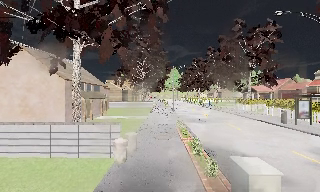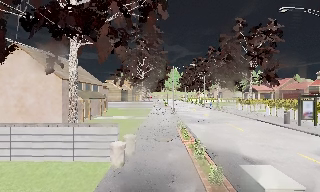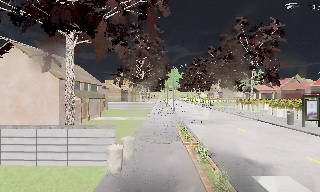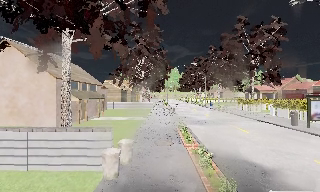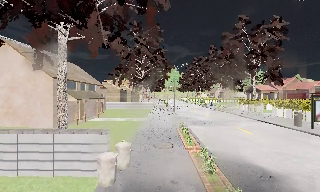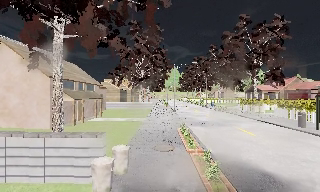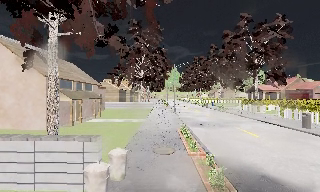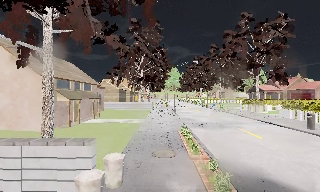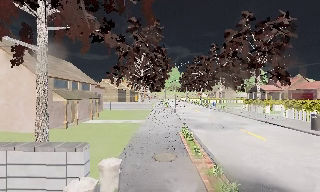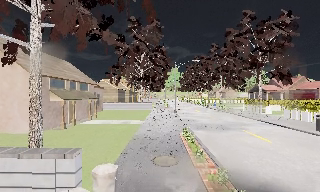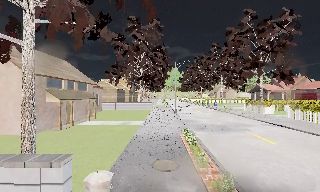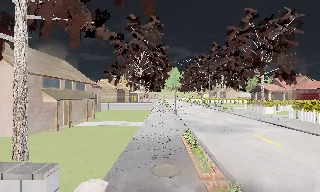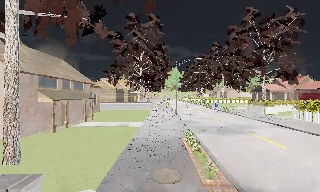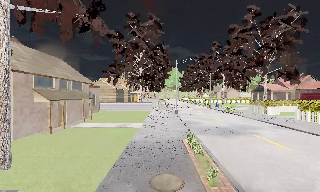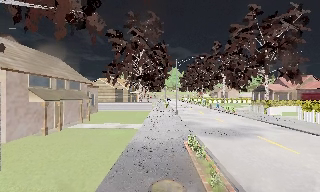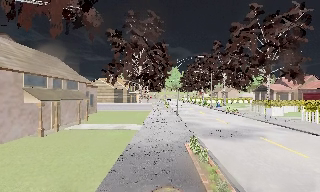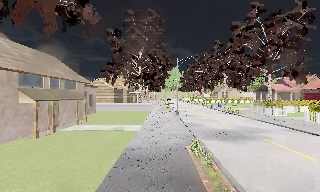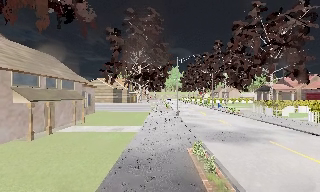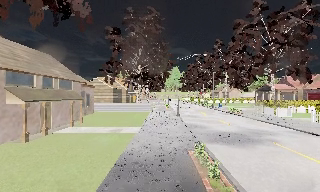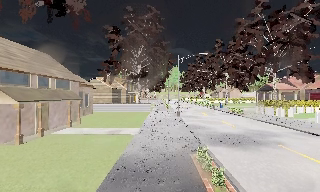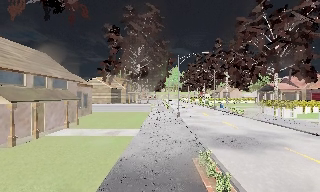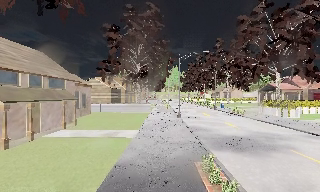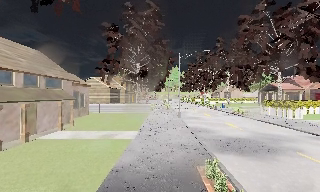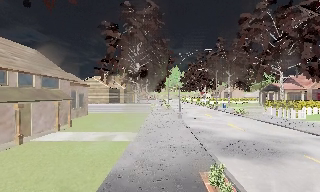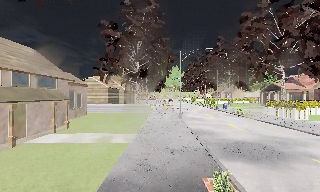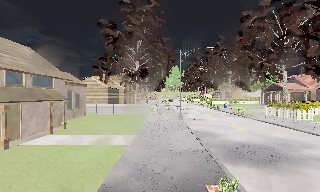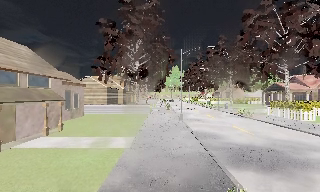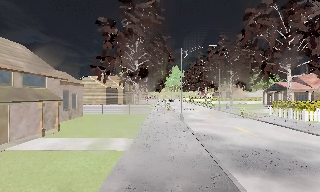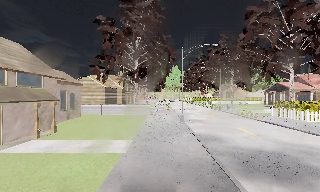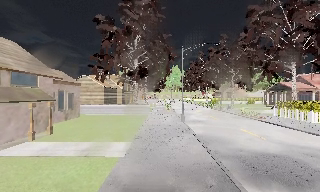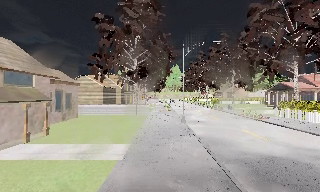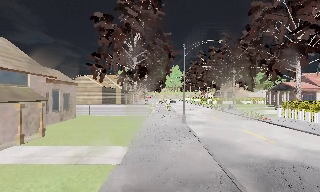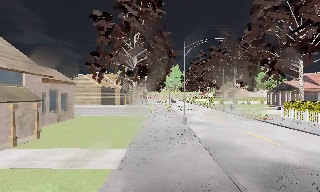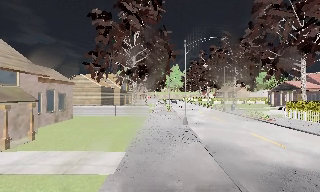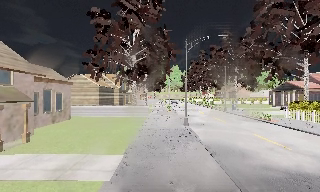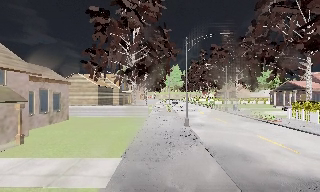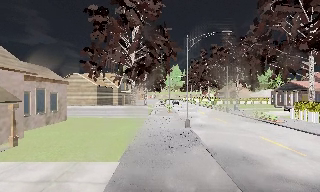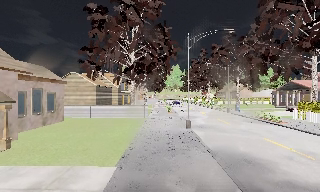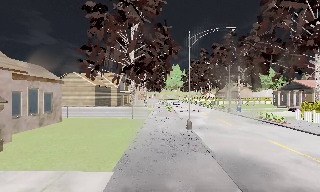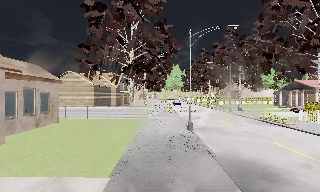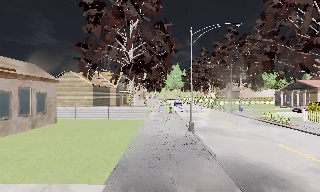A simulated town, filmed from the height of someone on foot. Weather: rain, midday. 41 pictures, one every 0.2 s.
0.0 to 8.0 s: The camera travels forward, about 15 m, so what stands in front looms larger.
The film runs forward here.
